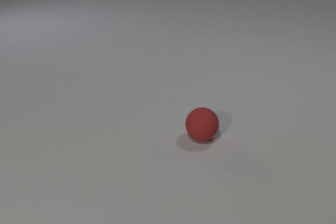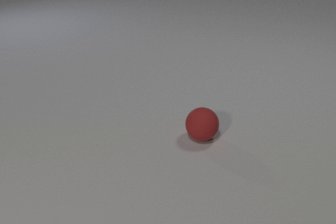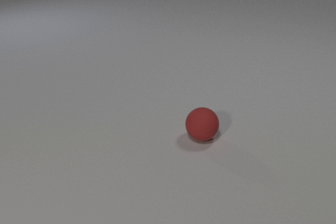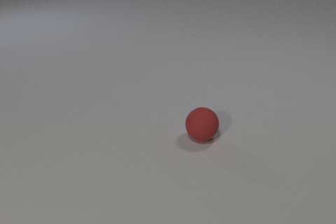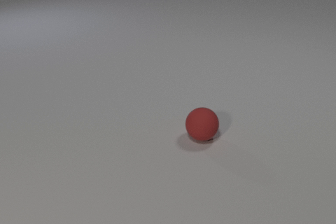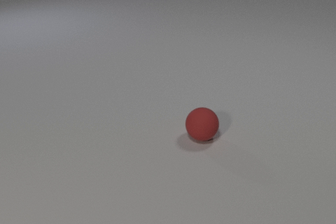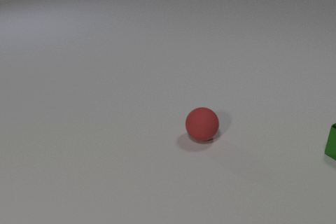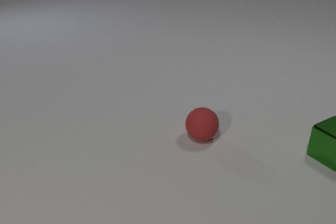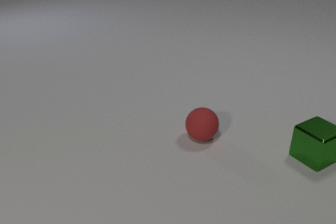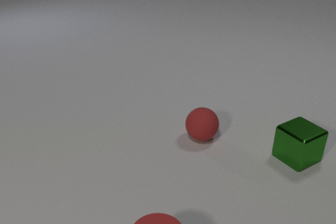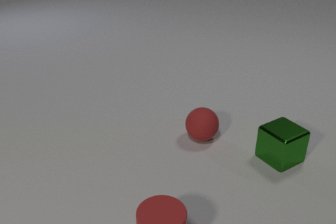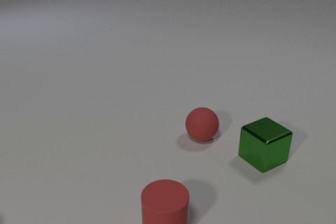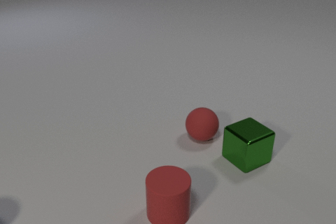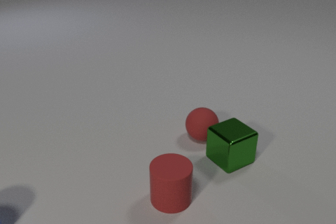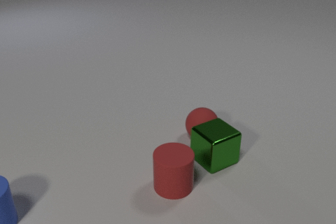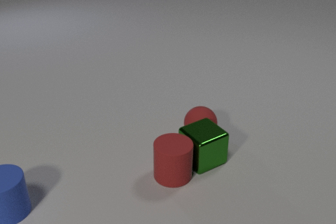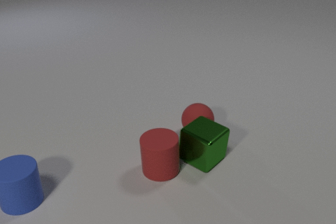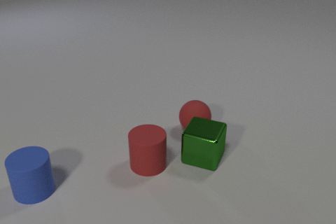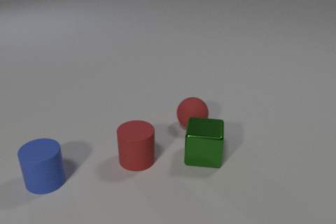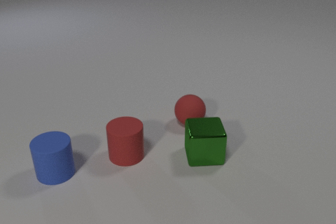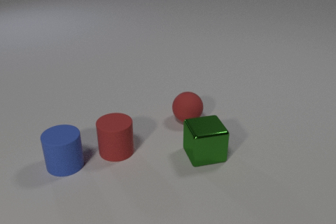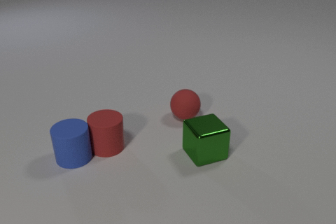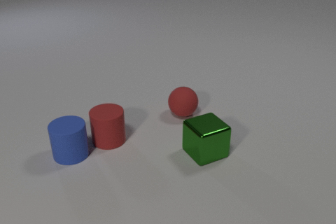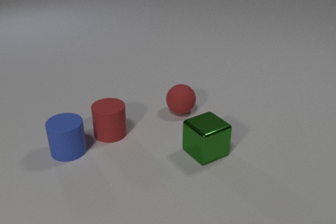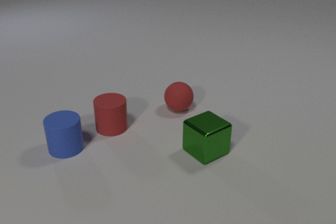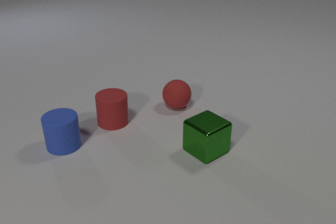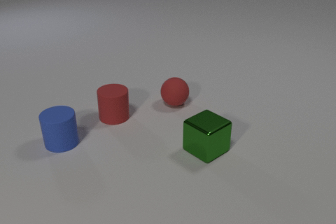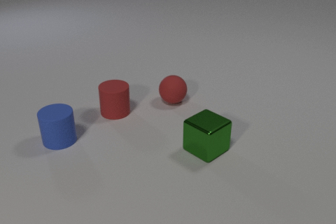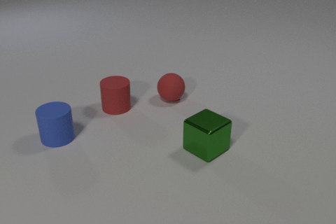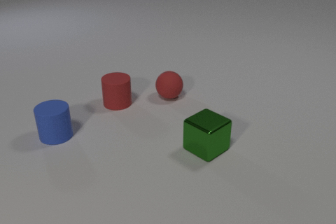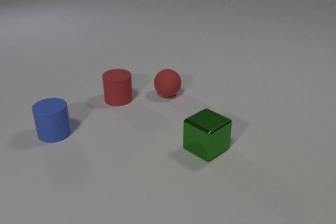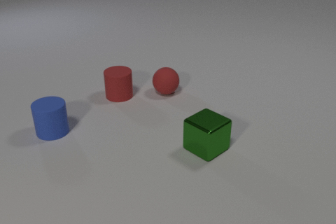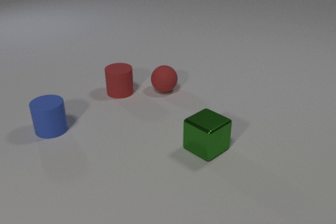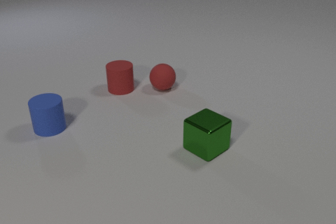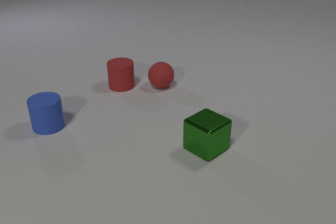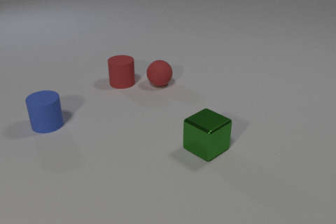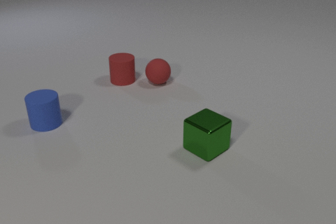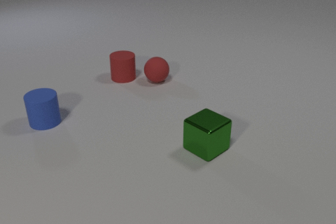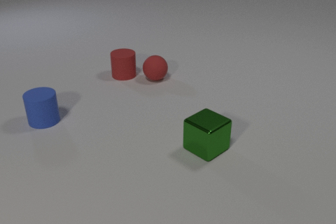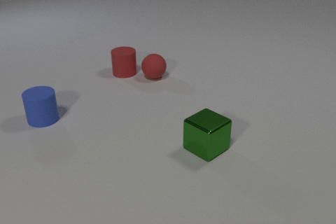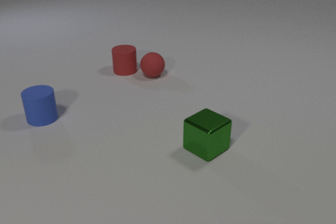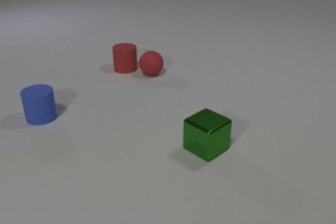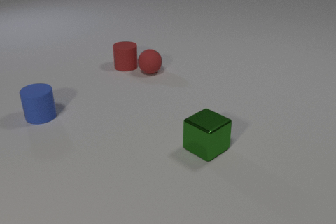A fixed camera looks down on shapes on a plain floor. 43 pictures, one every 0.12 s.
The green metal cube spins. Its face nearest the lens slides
to the right.
The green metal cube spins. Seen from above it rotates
counterclockwise.
0.00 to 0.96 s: The green metal cube comes in at the right edge, slides to the left and toward the camera.
0.96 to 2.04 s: The green metal cube slides to the left, spins so that its near face slides to the right, counterclockwise seen from above. The red rubber cylinder comes in at the bottom edge, slides away from the camera. The red rubber sphere rolls away from the camera and to the left. The blue rubber cylinder comes in at the left edge, slides to the right and away from the camera. The green metal cube and the red rubber sphere collide. The green metal cube and the red rubber cylinder collide.
2.04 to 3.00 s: The green metal cube slides away from the camera, spins so that its near face slides to the right, counterclockwise seen from above. The red rubber cylinder slides away from the camera and to the left. The red rubber sphere rolls away from the camera and to the left. The blue rubber cylinder slides away from the camera and to the right. The red rubber cylinder and the blue rubber cylinder collide.
3.00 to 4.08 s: The red rubber cylinder slides away from the camera. The red rubber sphere rolls away from the camera. The blue rubber cylinder slides away from the camera.
4.08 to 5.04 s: The red rubber cylinder slides away from the camera. The red rubber sphere rolls away from the camera. The blue rubber cylinder slides away from the camera.
Are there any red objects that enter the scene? yes.
What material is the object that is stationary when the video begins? rubber.
What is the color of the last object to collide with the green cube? red.
